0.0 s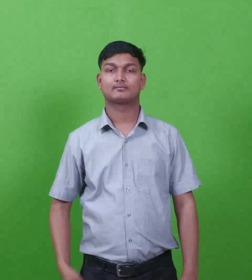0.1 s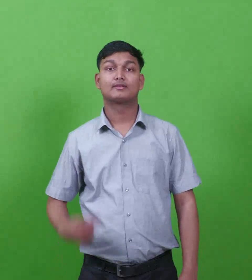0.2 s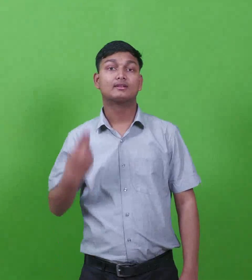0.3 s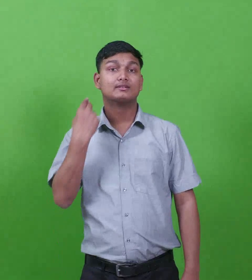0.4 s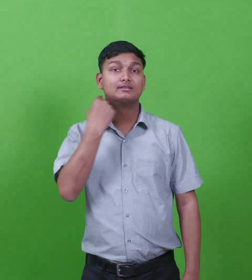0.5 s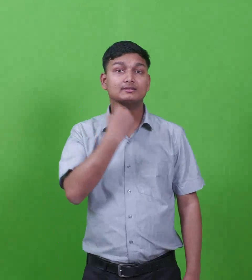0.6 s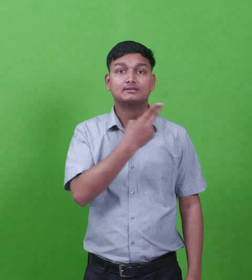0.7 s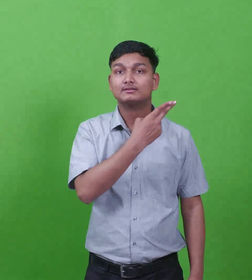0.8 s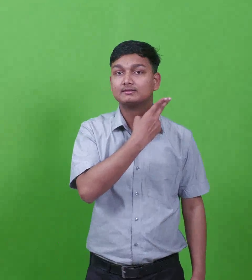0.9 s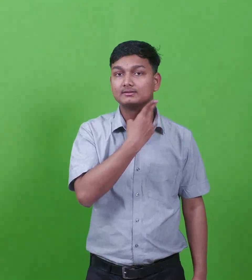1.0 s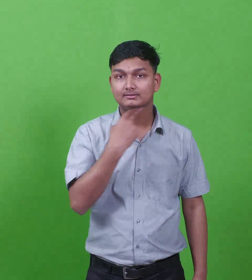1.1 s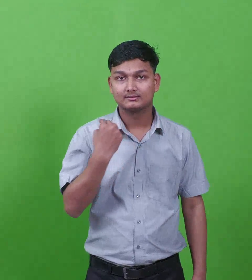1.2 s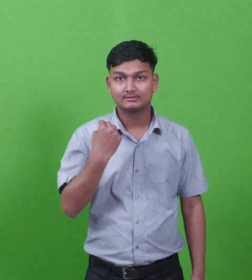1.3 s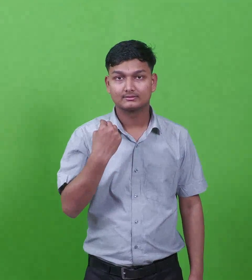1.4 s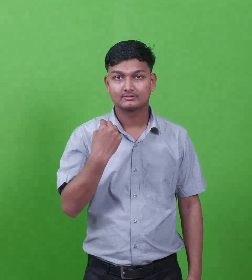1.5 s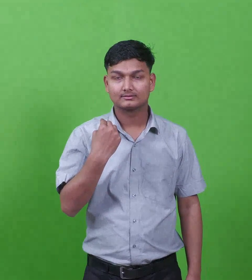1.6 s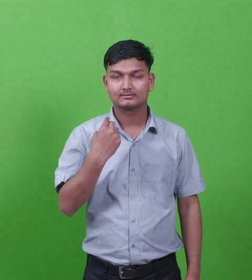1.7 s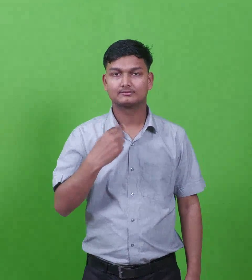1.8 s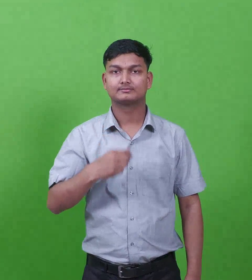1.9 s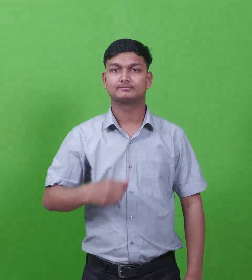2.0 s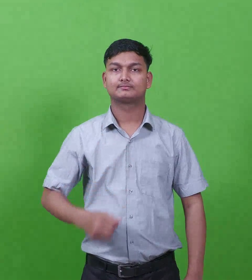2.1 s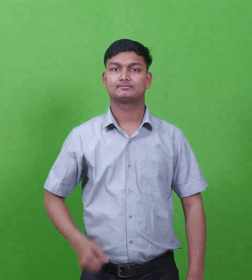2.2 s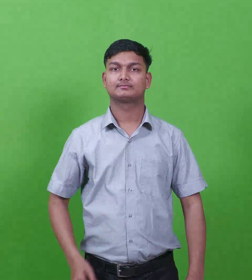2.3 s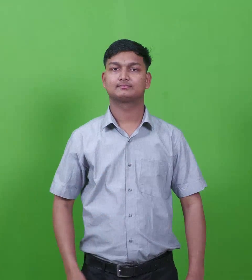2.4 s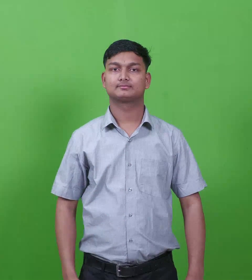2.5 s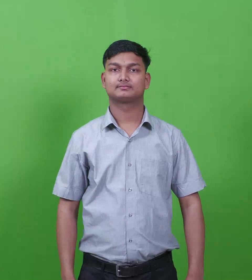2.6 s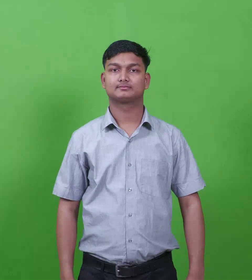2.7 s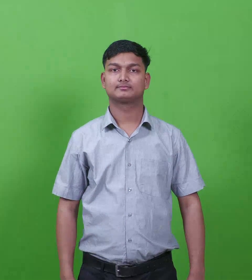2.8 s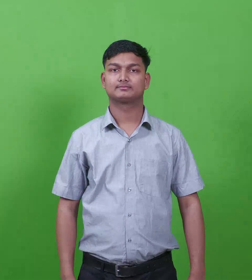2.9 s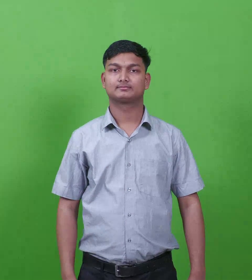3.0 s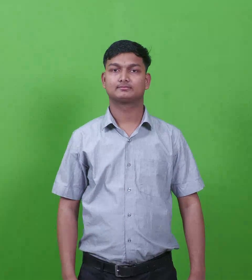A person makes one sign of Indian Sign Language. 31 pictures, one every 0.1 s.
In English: euodia
